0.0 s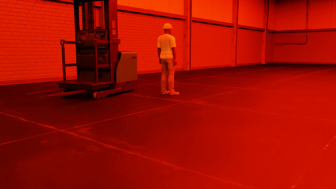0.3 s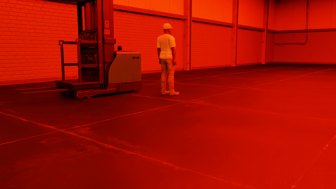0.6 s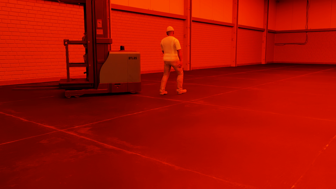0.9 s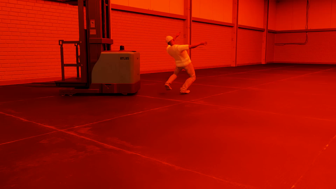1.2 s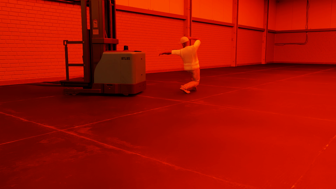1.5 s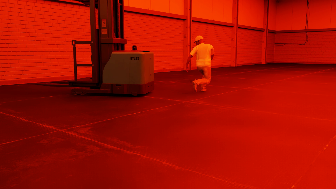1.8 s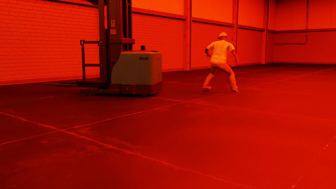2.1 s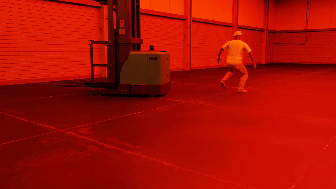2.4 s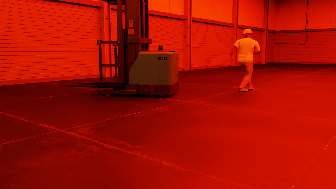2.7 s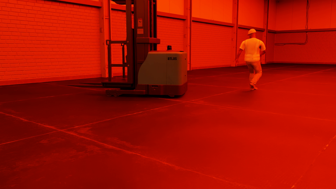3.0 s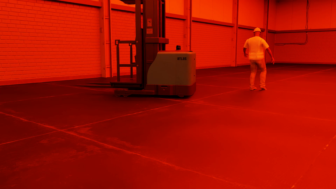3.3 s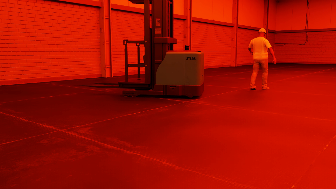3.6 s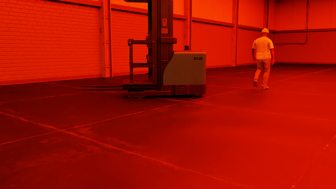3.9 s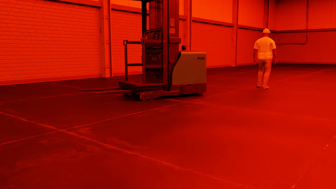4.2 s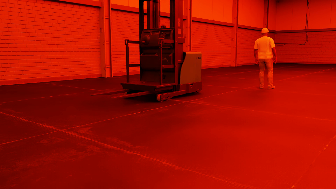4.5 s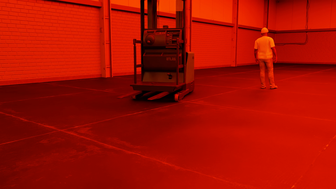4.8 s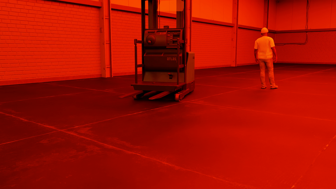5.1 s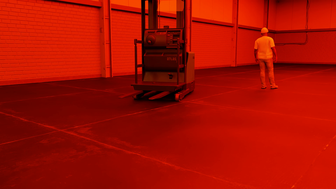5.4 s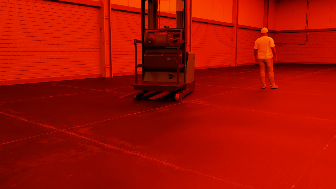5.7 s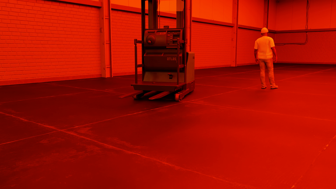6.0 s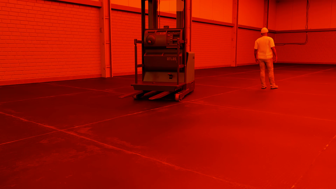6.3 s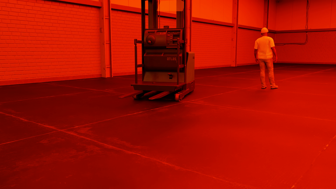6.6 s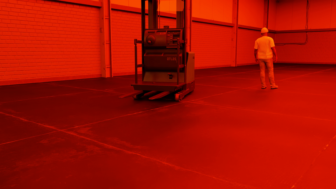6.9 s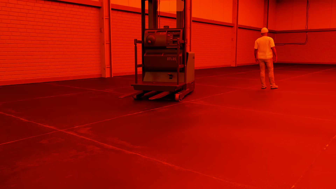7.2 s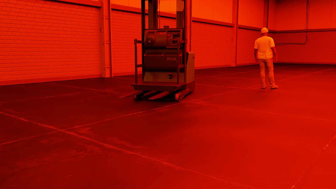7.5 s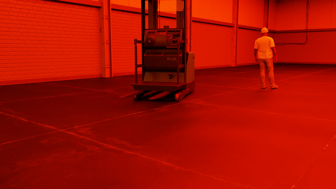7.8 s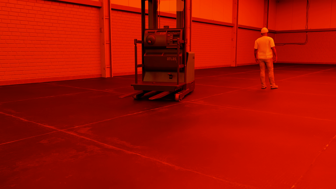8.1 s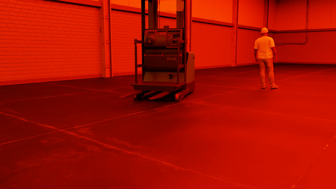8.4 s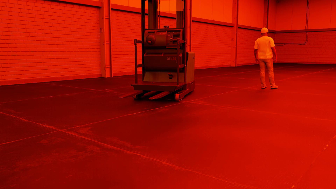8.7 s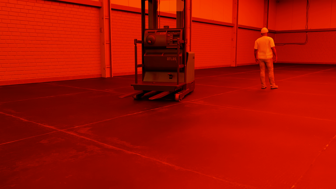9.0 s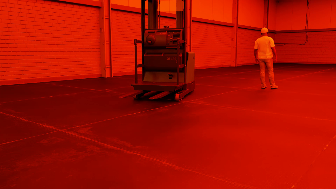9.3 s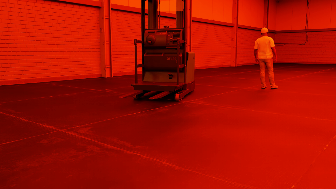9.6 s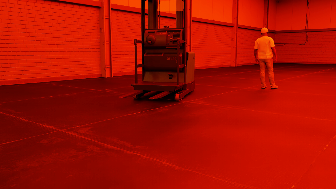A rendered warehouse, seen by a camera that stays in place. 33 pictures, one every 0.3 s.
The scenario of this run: Near miss between a forklift and a person.
